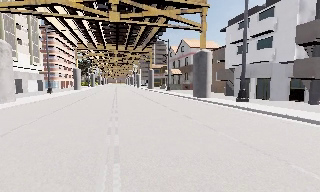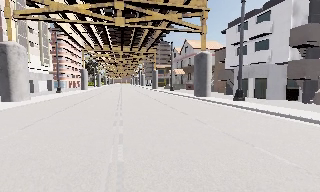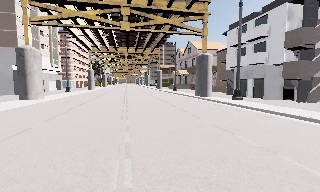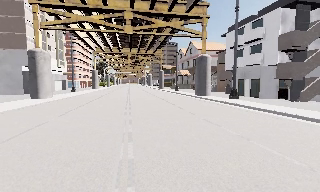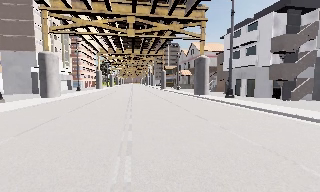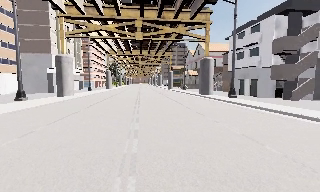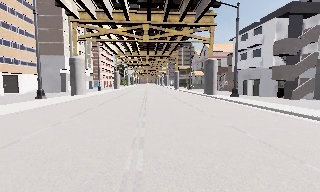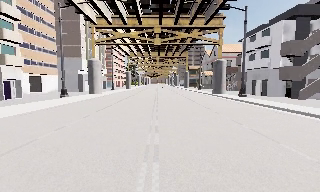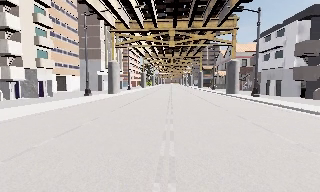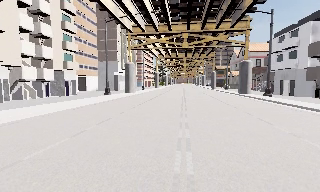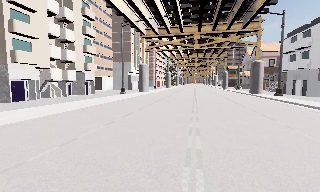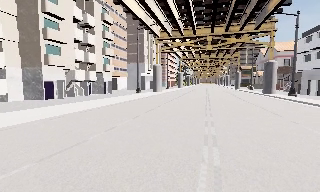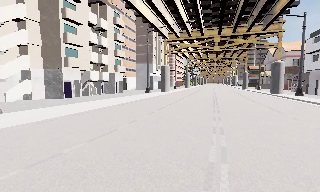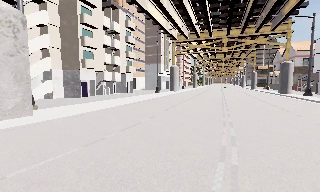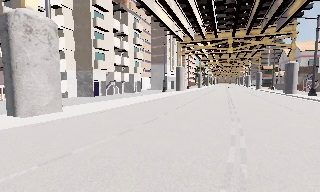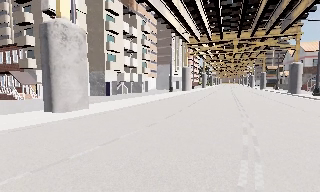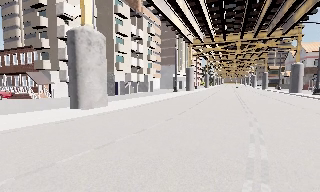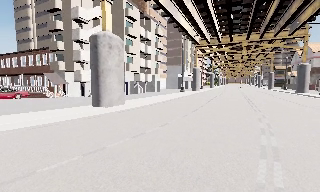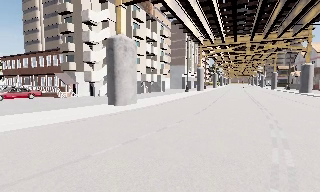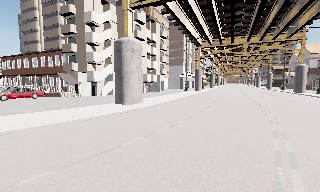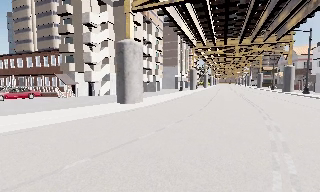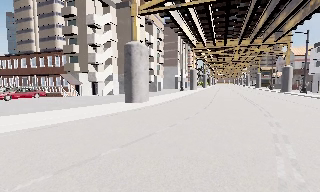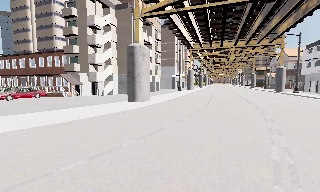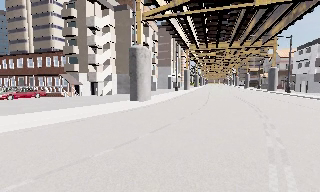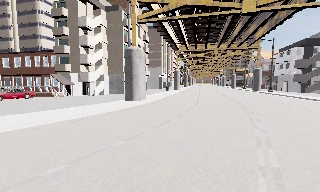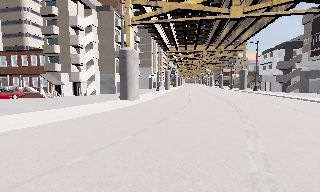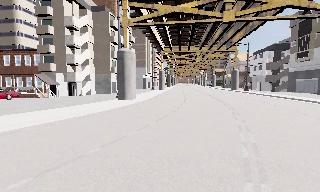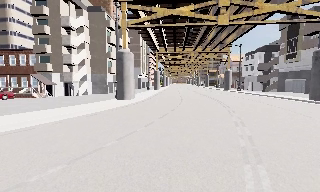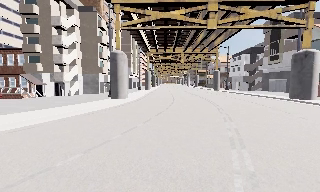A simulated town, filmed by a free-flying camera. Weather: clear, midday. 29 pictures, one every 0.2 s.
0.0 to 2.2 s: The camera pans to its left, which is counterclockwise from overhead, by about 30 degrees. It travels backward, about 13 m.
2.2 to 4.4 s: The camera travels backward and to its left, about 11 m, so what stands in front gets smaller.
4.4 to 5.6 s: The camera pans to its right, which is clockwise from overhead, by about 20 degrees. It travels backward and to its left, about 4.5 m, so what stands in front gets smaller.
The film runs backward here.
